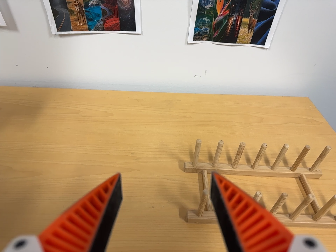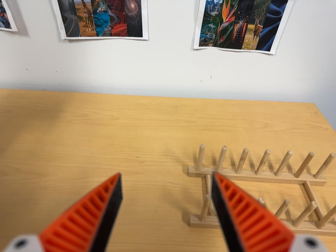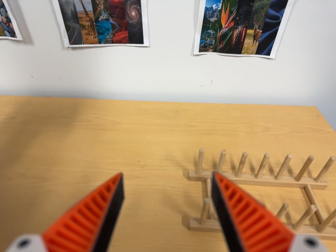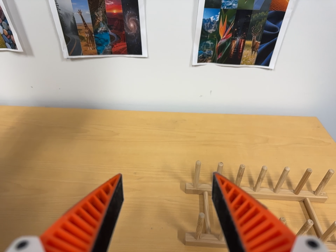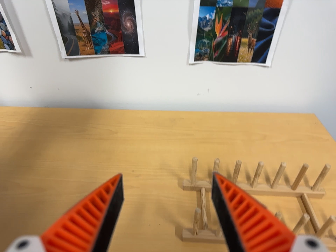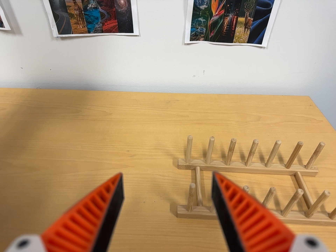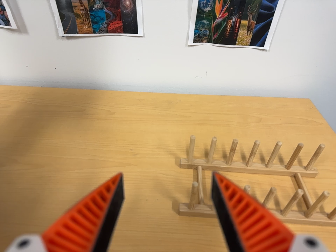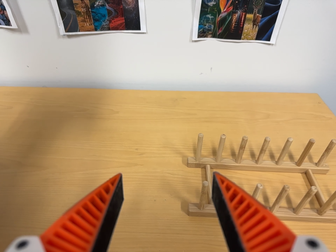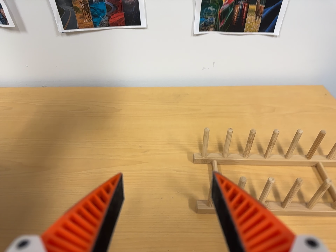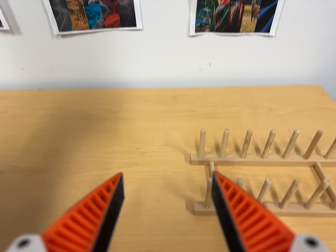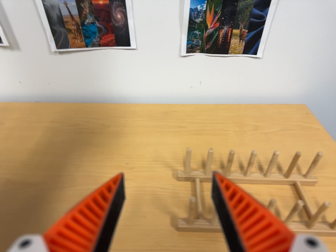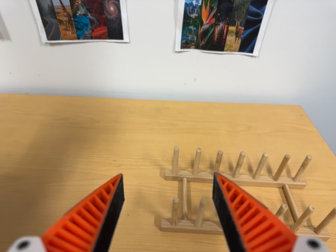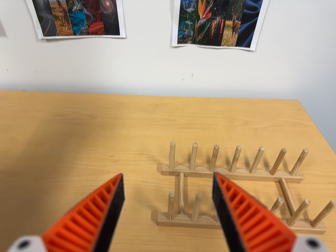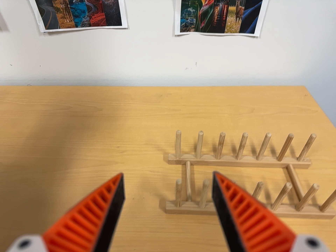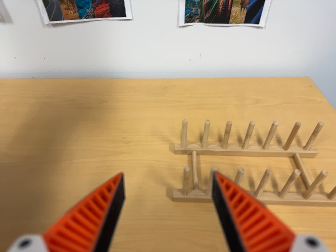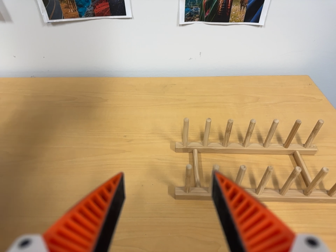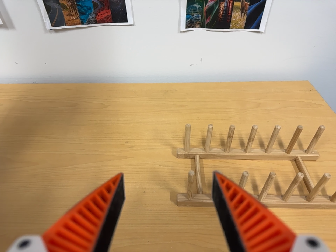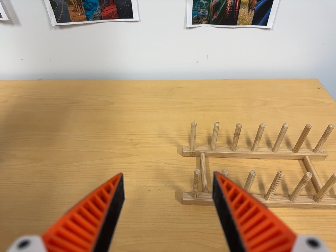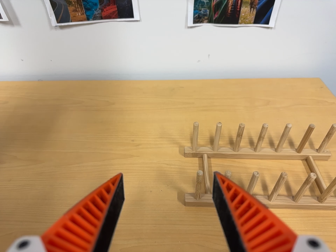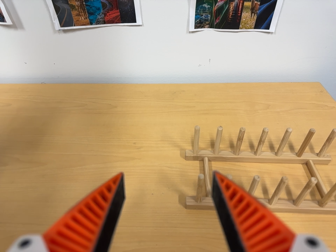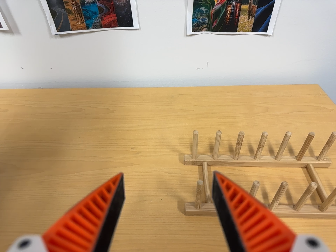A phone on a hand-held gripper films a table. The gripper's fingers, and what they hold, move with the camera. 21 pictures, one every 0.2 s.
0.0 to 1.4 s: The camera shifts only a little, or ends up much as it began.
1.4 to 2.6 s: The camera travels to its right, about 4 cm, so close, fixed things drift to the left.
2.6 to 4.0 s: The camera shifts only a little, or ends up much as it began.
The film runs backward here.
